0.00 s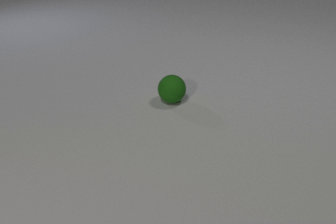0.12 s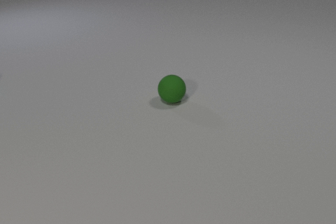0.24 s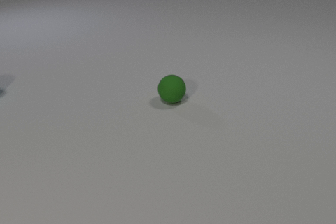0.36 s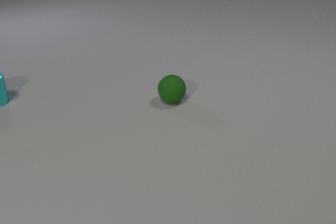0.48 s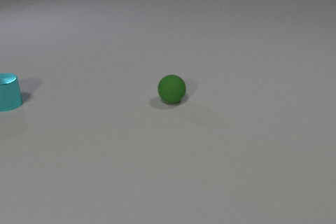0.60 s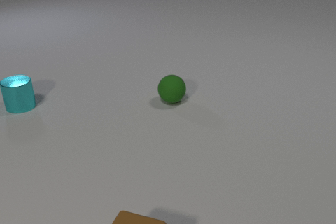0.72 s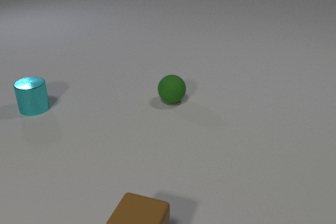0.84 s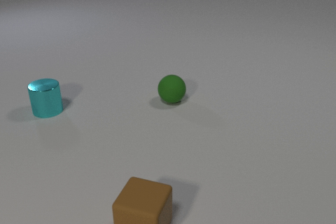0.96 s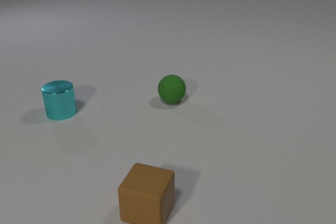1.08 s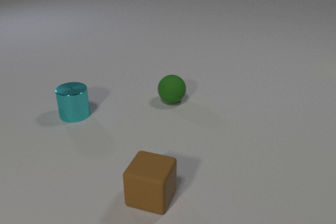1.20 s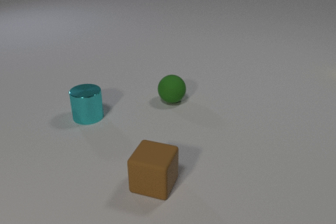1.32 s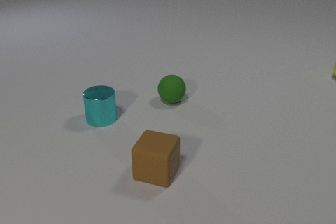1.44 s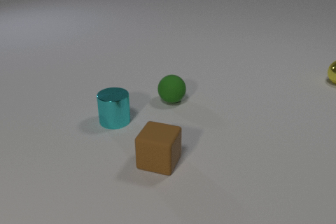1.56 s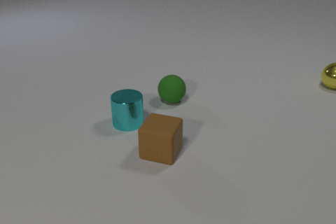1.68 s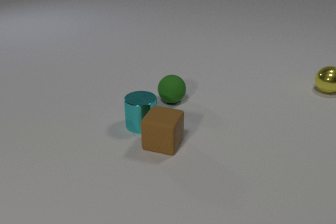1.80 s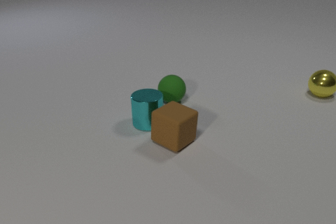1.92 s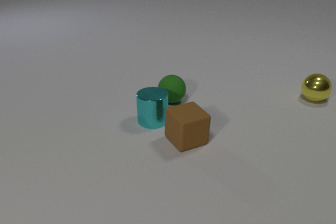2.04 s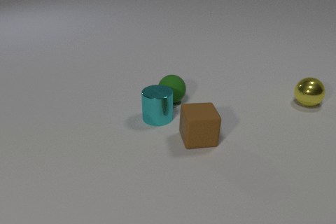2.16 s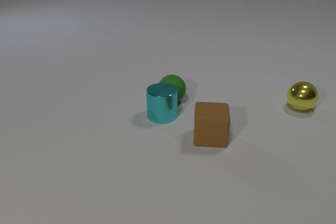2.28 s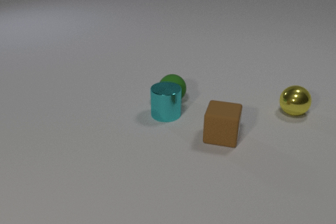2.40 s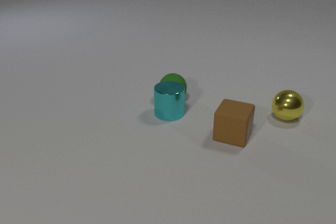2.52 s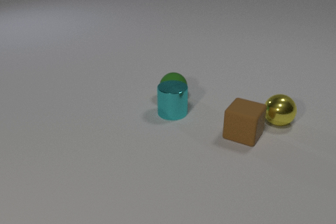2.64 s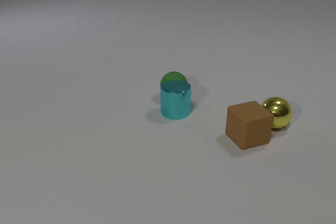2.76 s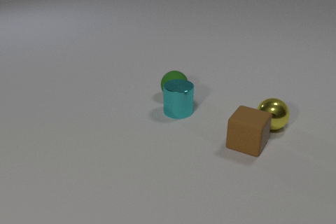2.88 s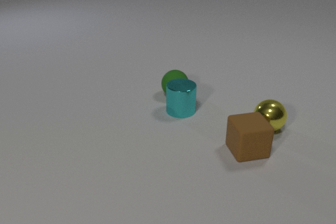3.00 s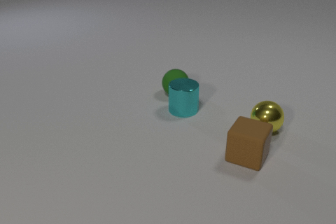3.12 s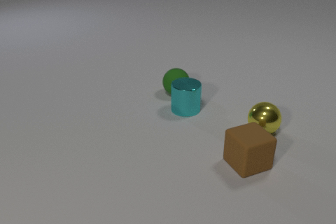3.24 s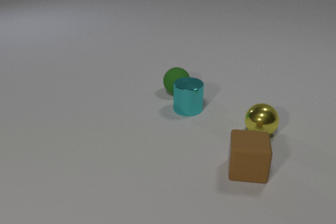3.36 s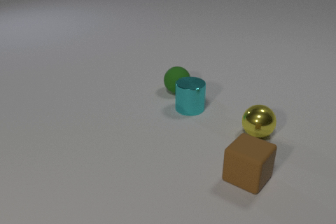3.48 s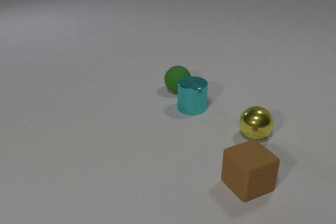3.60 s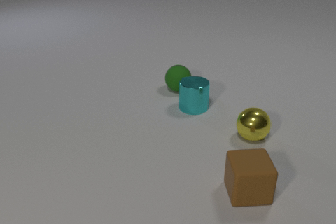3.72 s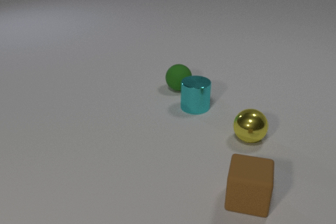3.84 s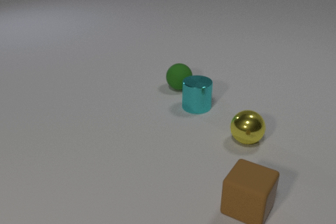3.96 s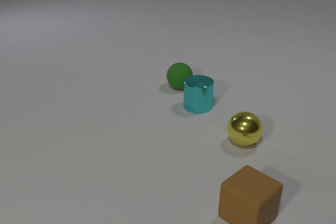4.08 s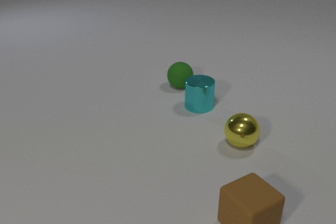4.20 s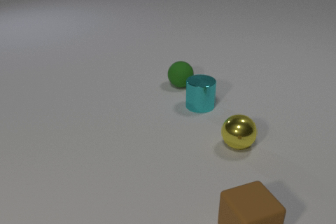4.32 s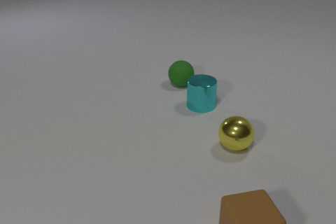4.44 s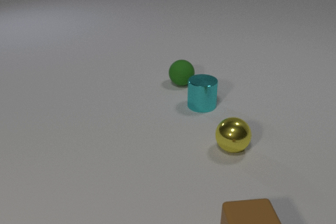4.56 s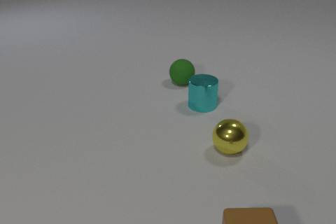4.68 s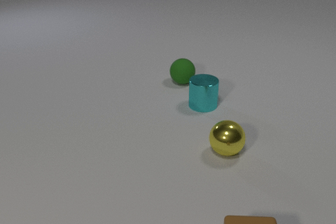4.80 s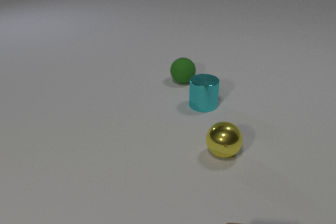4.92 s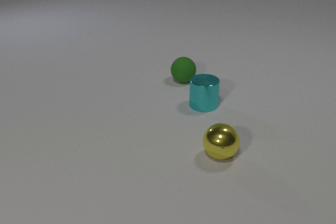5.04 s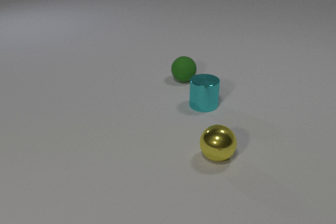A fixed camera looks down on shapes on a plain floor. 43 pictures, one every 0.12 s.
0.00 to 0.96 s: The brown rubber cube comes in at the bottom edge, slides away from the camera. The cyan metal cylinder comes in at the left edge, slides to the right and toward the camera.
0.96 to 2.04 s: The brown rubber cube slides away from the camera and to the right. The cyan metal cylinder slides to the right. The yellow metal sphere comes in at the right edge, rolls toward the camera and to the left. The brown rubber cube and the cyan metal cylinder collide.
2.04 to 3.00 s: The brown rubber cube slides to the right and toward the camera. The cyan metal cylinder slides to the right and away from the camera. The yellow metal sphere rolls toward the camera and to the left. The green rubber sphere rolls away from the camera. The cyan metal cylinder and the green rubber sphere collide. The brown rubber cube and the yellow metal sphere collide.
3.00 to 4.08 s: The brown rubber cube slides toward the camera. The cyan metal cylinder slides to the right and away from the camera. The yellow metal sphere rolls toward the camera and to the left. The green rubber sphere rolls away from the camera.
4.08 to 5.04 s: The brown rubber cube slides toward the camera, leaves at the bottom edge. The yellow metal sphere rolls toward the camera and to the left. The green rubber sphere rolls away from the camera.
What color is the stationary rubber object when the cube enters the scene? green.
What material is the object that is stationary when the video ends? metal.
How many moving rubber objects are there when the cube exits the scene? 1.
